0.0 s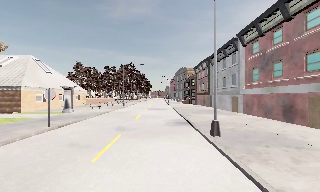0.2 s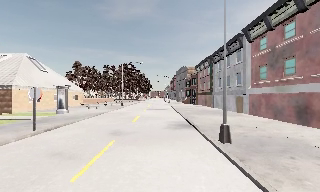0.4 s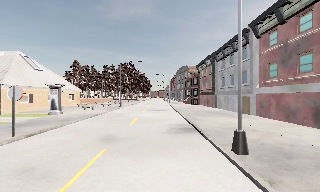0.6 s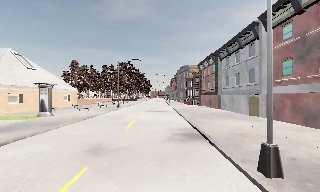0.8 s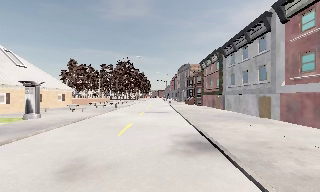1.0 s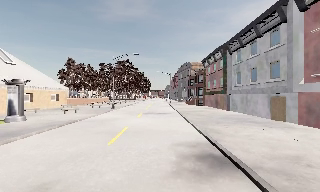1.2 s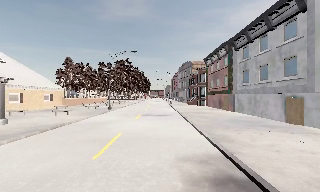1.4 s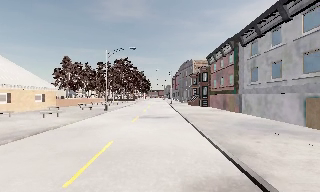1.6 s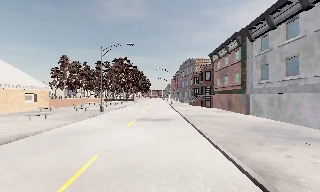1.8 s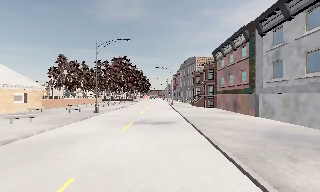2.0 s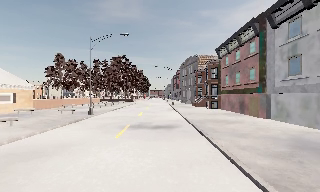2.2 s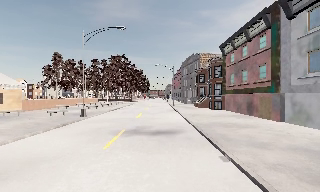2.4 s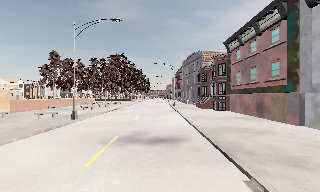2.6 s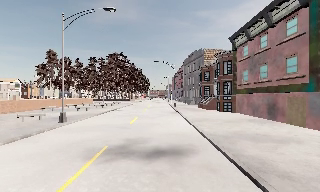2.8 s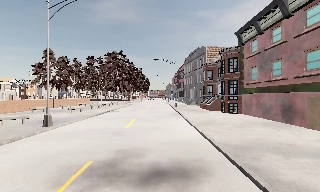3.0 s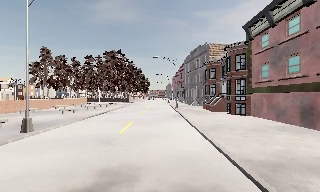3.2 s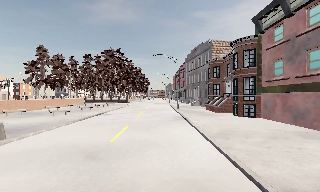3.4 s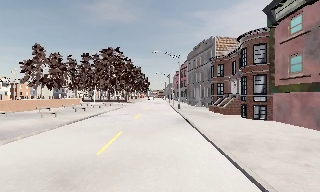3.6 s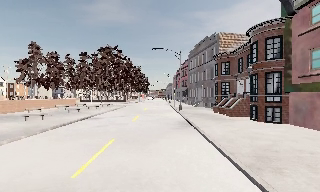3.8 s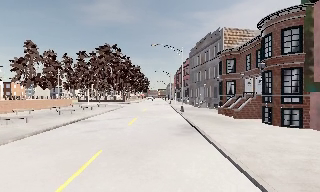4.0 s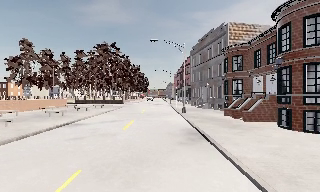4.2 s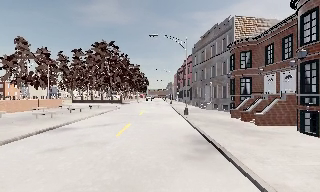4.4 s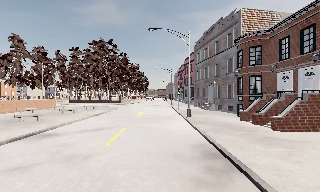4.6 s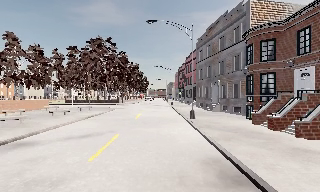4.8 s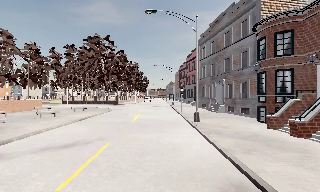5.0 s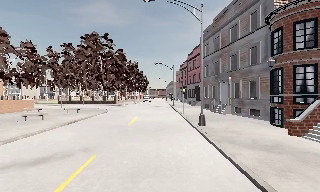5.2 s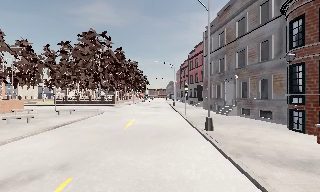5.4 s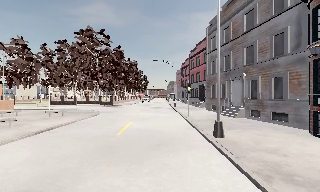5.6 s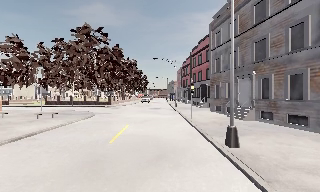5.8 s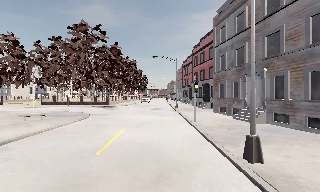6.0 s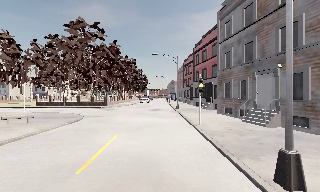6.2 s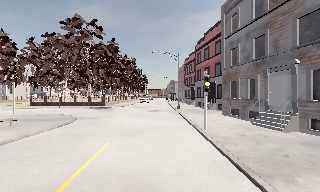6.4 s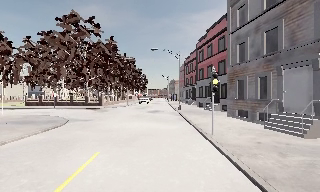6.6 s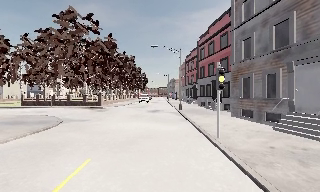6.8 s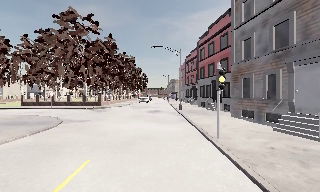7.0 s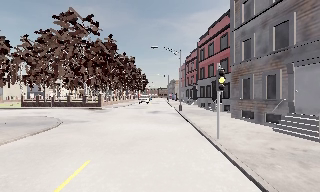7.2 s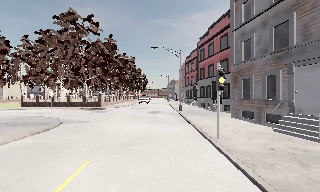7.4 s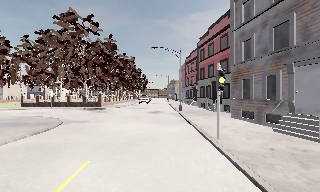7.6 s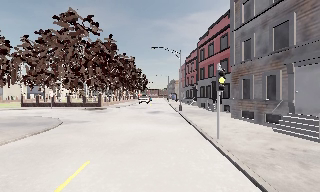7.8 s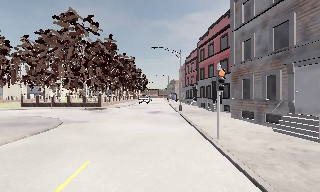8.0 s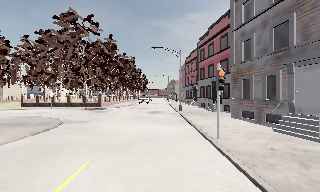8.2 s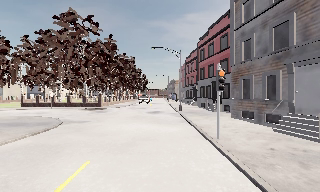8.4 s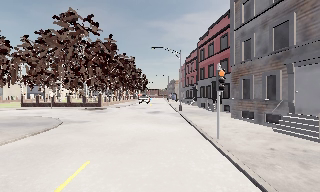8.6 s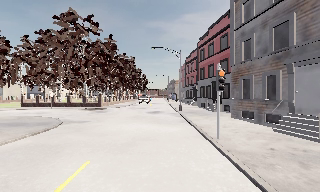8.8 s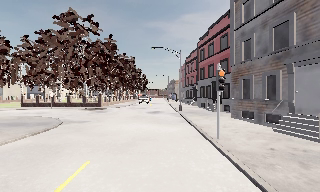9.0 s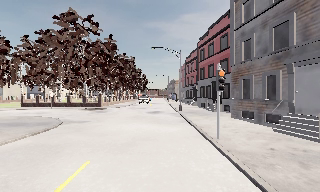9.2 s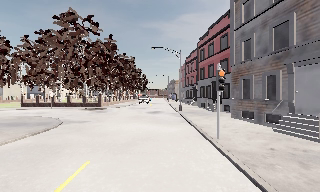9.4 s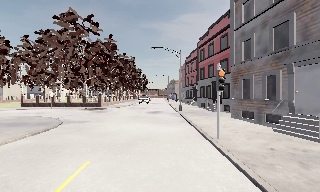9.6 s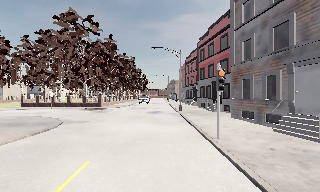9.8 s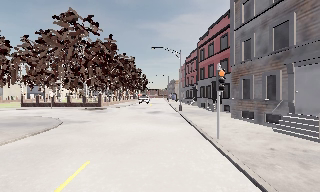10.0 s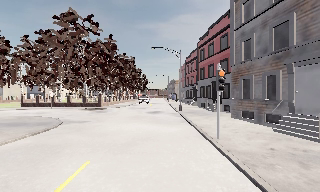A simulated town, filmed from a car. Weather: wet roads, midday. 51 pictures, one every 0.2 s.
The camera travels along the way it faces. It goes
forward.
0.0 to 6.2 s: The camera travels forward, about 45 m, so what stands in front looms larger.
6.2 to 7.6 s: The camera travels forward, about 2 m, so what stands in front looms larger. It loses speed.
7.6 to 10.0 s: The camera keeps its place and its aim.
The film runs forward here.
